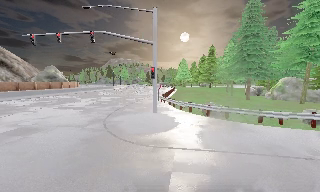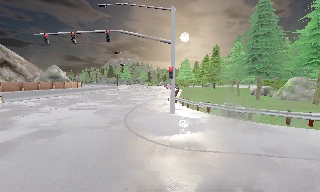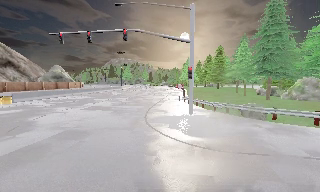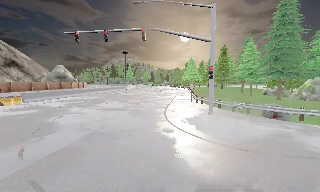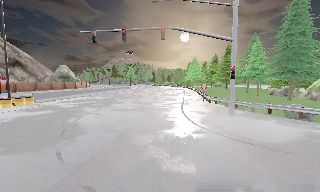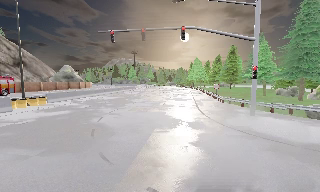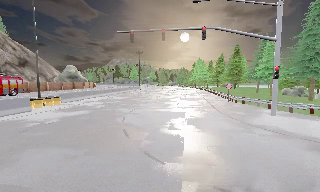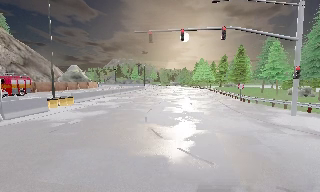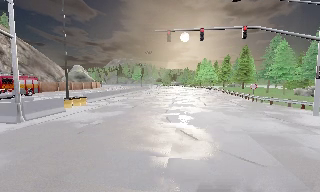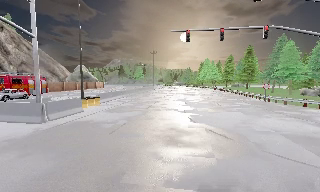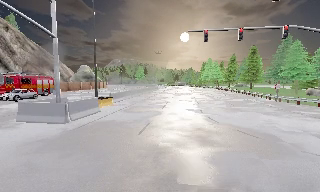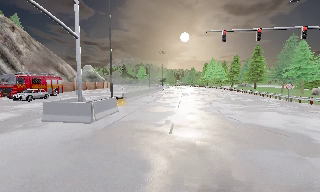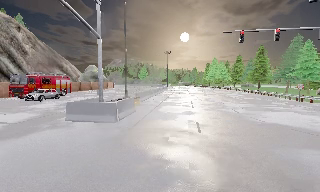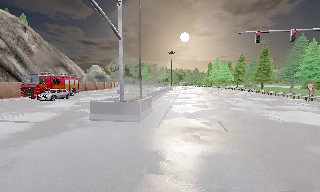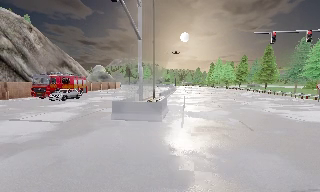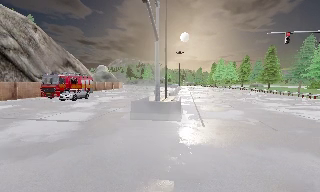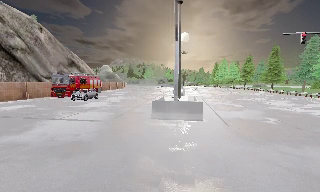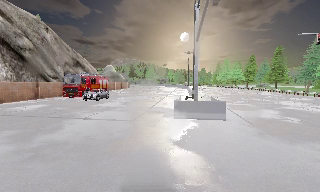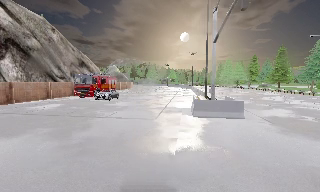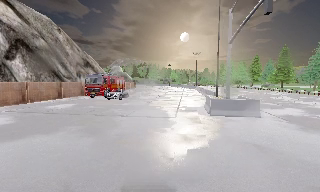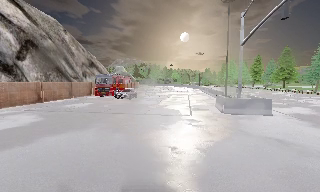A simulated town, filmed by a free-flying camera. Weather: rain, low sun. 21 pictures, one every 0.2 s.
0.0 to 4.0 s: The camera travels to its left, about 30 m, so close, fixed things drift to the right.
The film runs forward here.
